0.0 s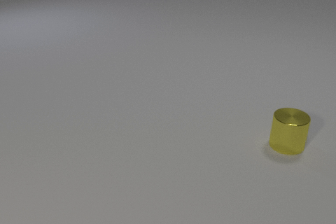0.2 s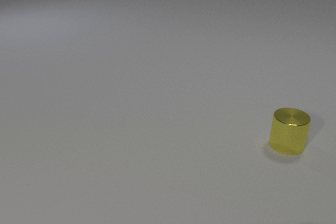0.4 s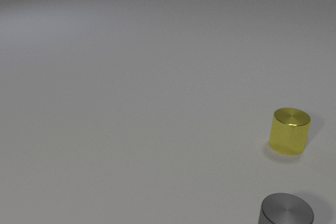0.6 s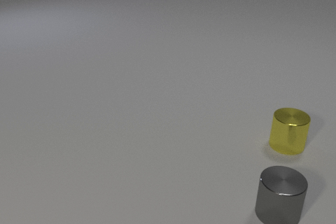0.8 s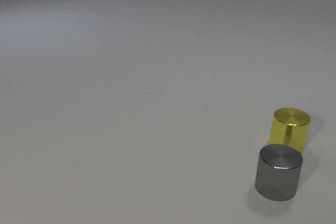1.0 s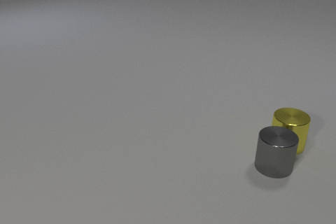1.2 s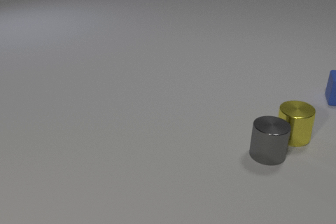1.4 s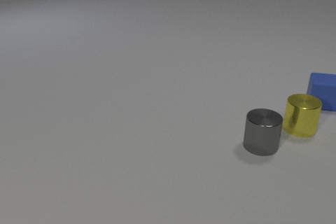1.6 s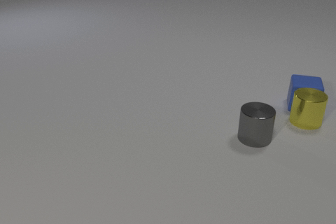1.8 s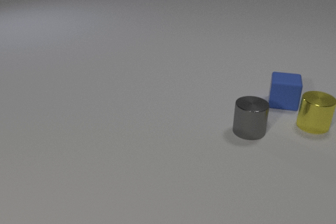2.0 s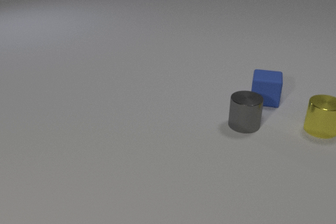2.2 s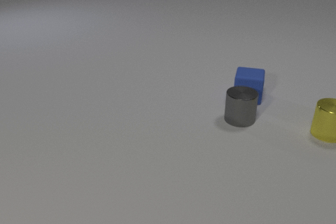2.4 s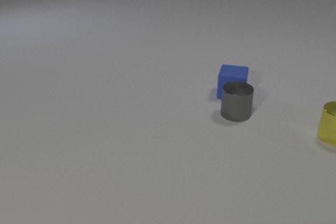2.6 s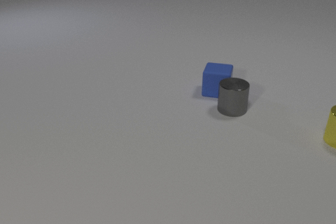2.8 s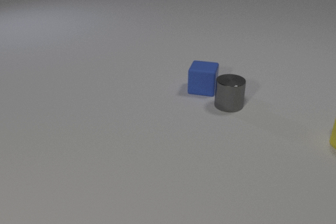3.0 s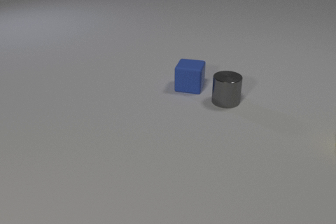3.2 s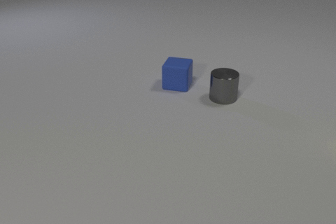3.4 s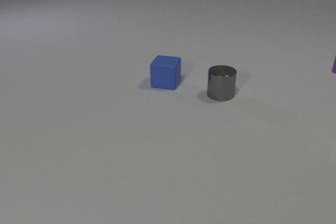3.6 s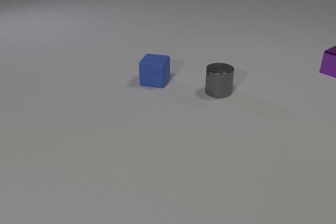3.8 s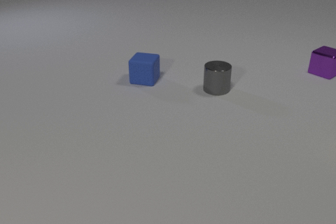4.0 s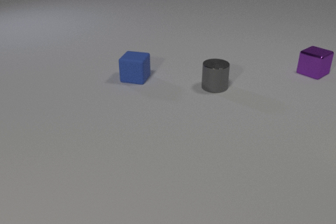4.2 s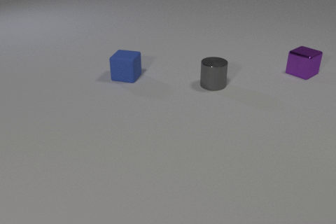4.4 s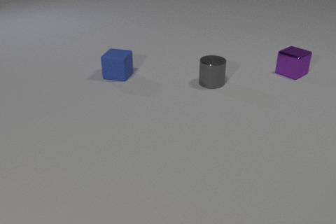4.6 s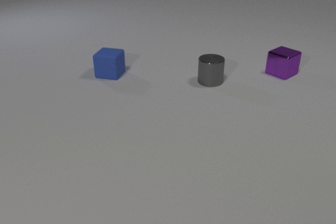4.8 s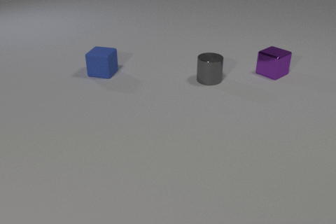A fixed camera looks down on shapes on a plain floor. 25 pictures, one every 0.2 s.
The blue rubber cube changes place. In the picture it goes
to the left.
The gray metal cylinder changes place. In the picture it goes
away from the camera.
0.0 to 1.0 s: The gray metal cylinder comes in at the bottom edge, slides away from the camera.
1.0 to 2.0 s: The gray metal cylinder slides away from the camera and to the left. The yellow metal cylinder slides away from the camera and to the right. The blue rubber cube comes in at the right edge, slides to the left. The gray metal cylinder and the yellow metal cylinder collide. The yellow metal cylinder and the blue rubber cube collide.
2.0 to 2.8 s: The gray metal cylinder slides away from the camera and to the left. The yellow metal cylinder slides to the right and toward the camera. The blue rubber cube slides to the left.
2.8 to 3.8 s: The gray metal cylinder slides away from the camera. The yellow metal cylinder leaves at the right edge. The blue rubber cube slides to the left. The purple metal cube comes in at the right edge, slides to the left and toward the camera.
3.8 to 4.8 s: The gray metal cylinder slides away from the camera. The blue rubber cube slides to the left and away from the camera. The purple metal cube slides to the left.
What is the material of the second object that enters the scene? rubber.
How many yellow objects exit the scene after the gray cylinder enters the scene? 1.
Are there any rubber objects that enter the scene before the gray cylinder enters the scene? no.
